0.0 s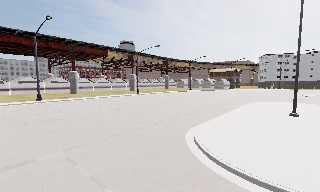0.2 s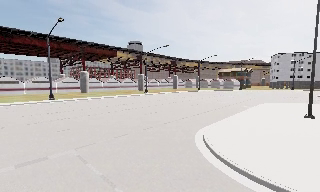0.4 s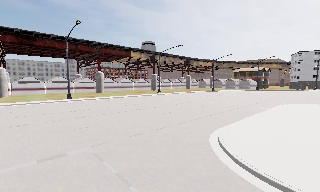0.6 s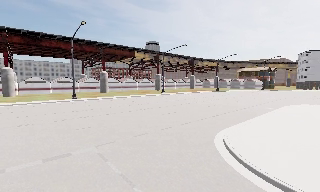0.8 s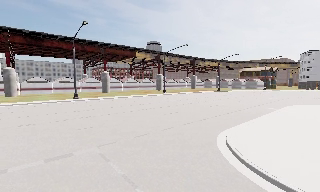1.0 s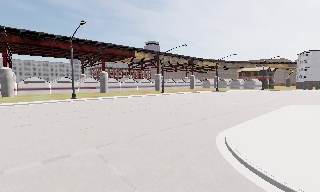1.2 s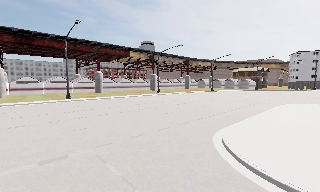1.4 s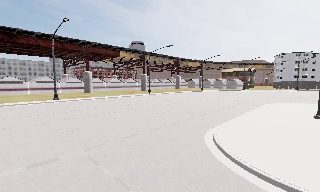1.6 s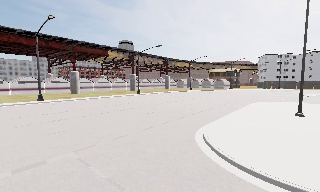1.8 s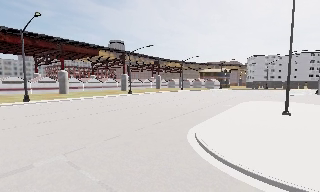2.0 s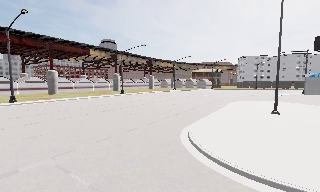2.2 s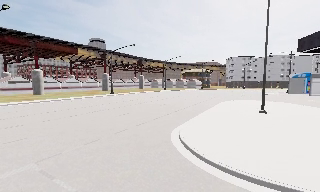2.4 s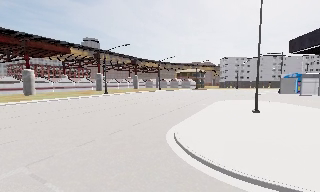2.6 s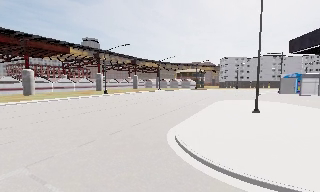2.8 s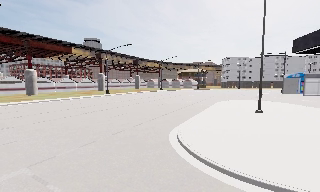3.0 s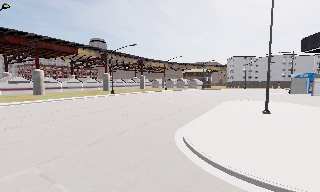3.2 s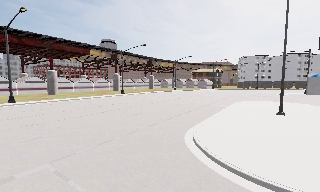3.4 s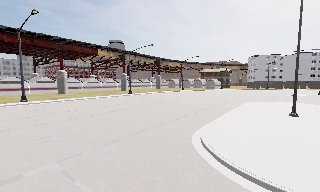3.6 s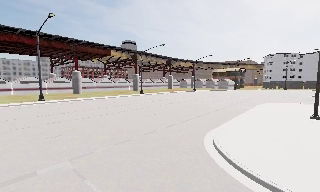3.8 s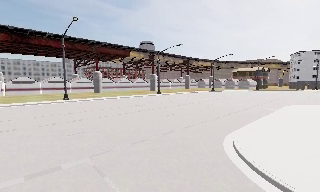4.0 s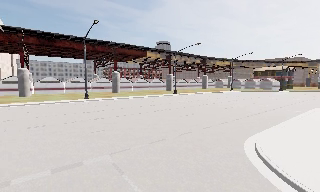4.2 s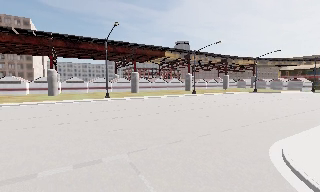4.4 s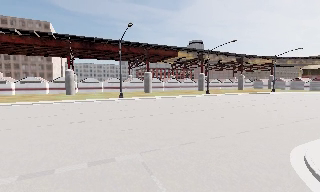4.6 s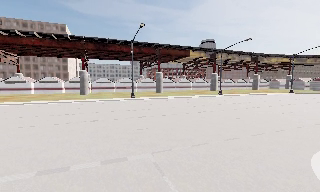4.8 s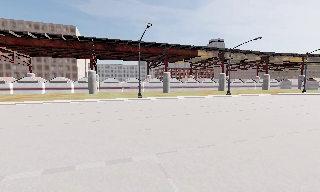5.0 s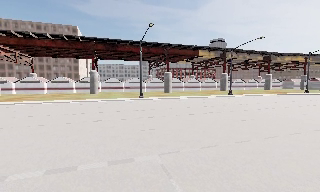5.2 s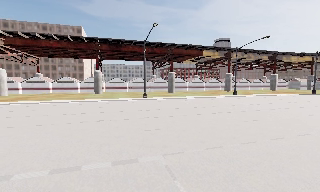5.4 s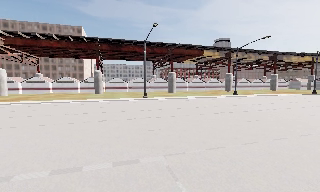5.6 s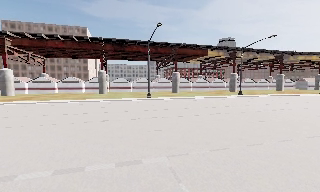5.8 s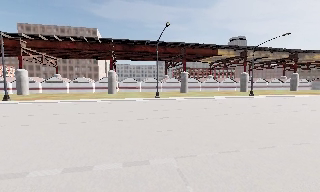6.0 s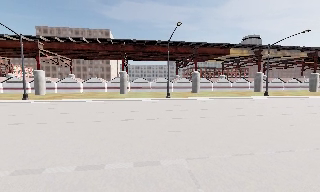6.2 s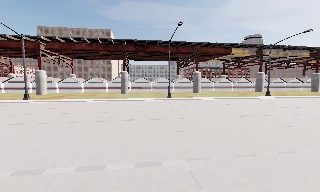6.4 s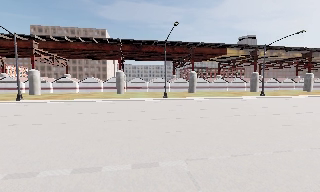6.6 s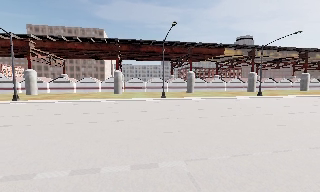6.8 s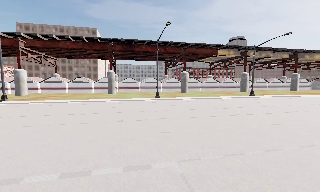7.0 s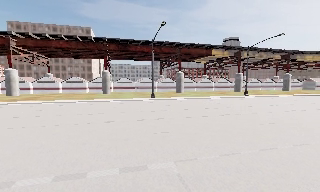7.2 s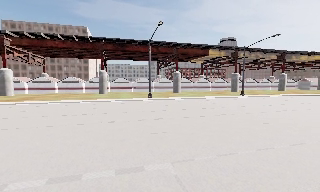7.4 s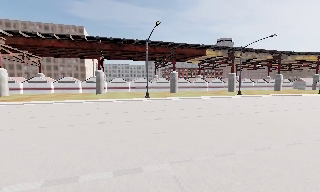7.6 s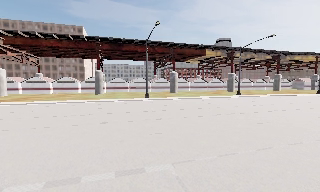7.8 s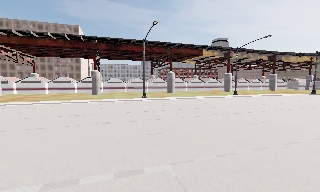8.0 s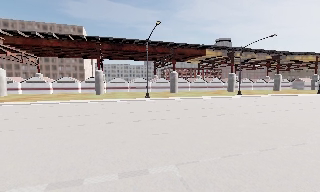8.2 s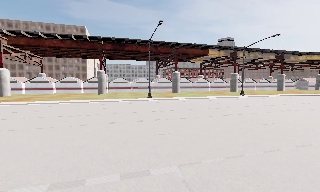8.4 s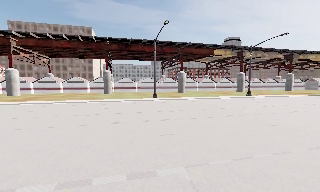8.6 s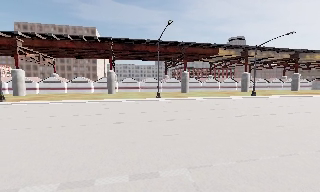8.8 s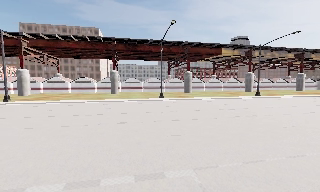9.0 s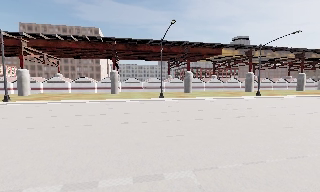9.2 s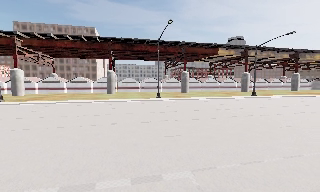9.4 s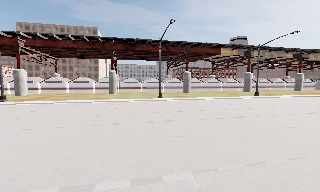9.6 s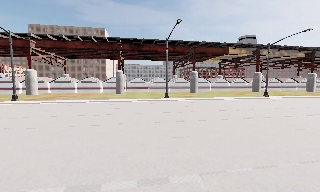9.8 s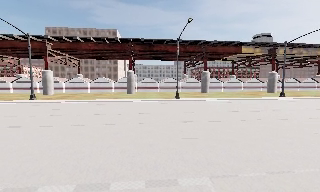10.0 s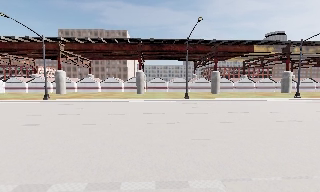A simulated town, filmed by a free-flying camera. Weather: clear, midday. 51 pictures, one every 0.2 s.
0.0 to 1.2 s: The camera shifts only a little, or ends up much as it began.
1.2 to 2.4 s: The camera swings to its right by about 20 degrees, and the scene slides to the left.
2.4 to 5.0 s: The camera swings to its left by about 40 degrees, and the scene slides to the right. It travels forward, about 1 m.
5.0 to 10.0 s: The camera pans to its left, which is counterclockwise from overhead, by about 15 degrees. It travels forward, about 1.5 m, so what stands in front looms larger.
The film runs forward here.
